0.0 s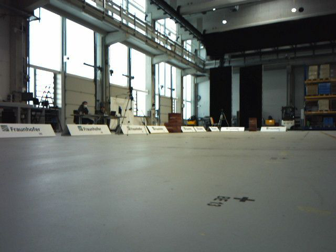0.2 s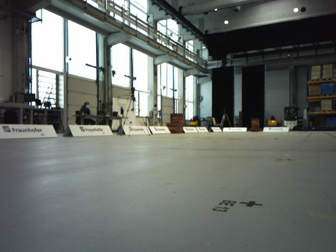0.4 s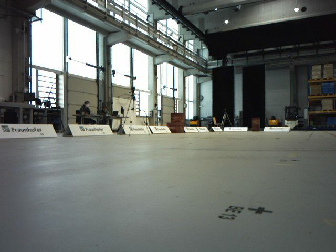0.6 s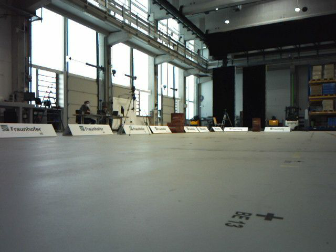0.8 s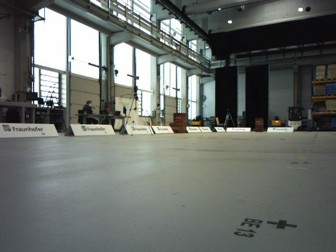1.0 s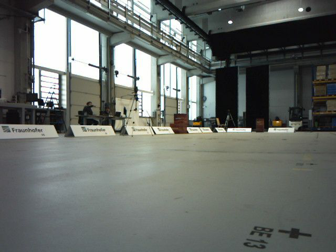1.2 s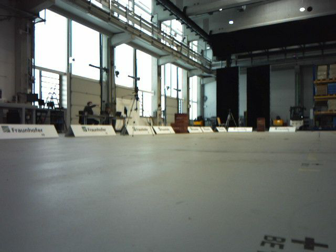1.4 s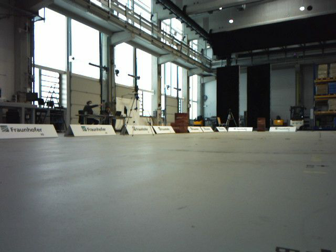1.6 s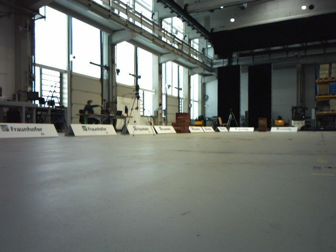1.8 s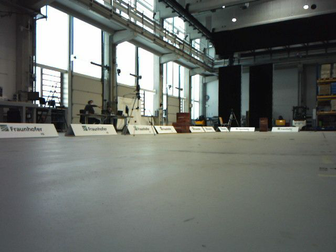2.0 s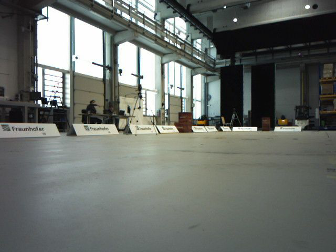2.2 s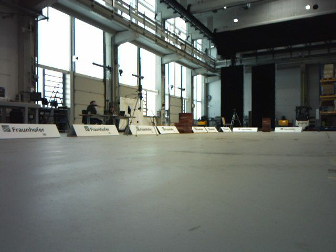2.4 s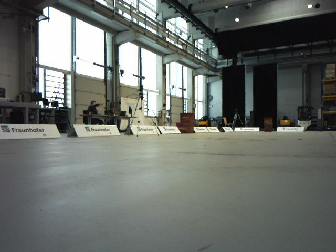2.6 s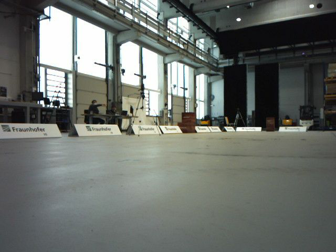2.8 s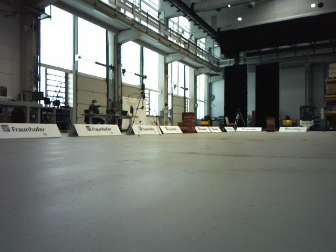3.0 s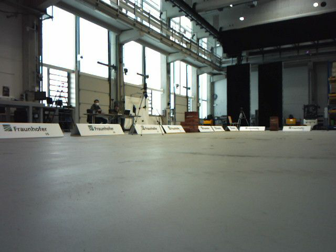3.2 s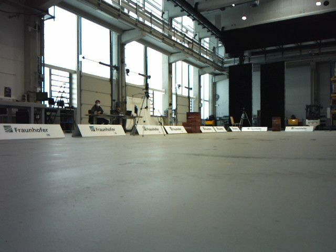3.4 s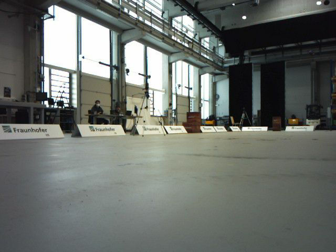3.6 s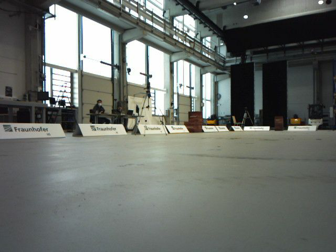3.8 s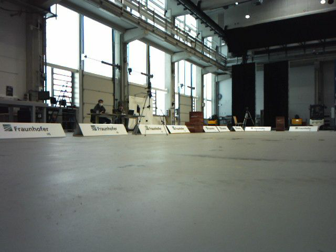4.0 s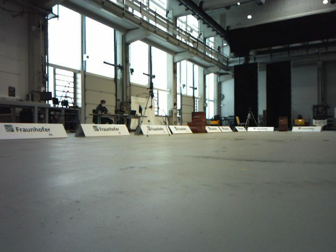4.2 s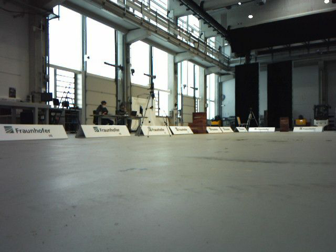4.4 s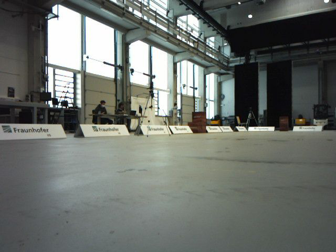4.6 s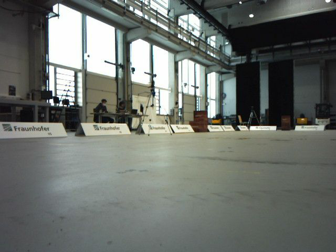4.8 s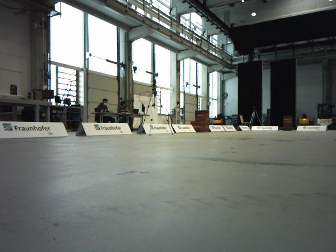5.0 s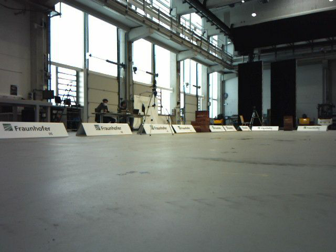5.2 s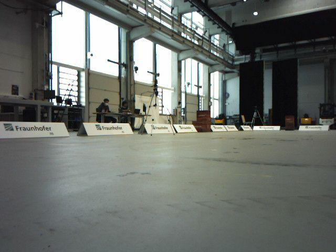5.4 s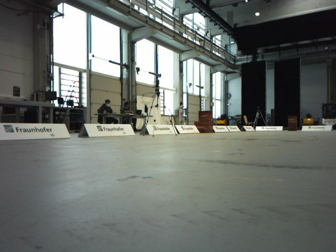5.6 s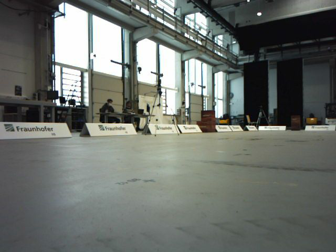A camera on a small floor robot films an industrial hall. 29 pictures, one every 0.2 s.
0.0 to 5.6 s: The camera travels forward, about 1.2 m, so what stands in front looms larger.
The film runs forward here.
